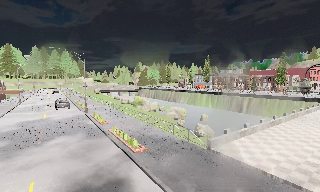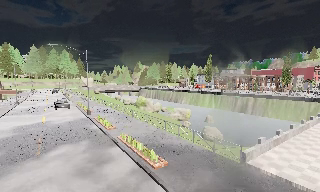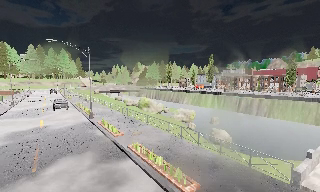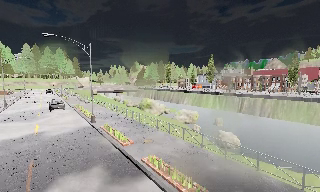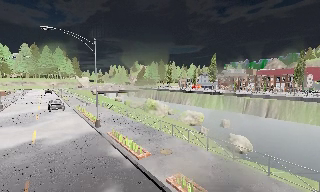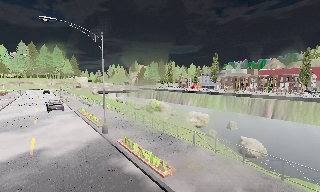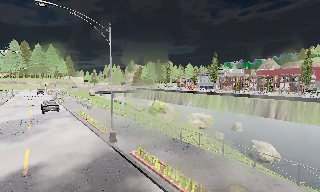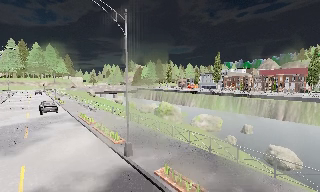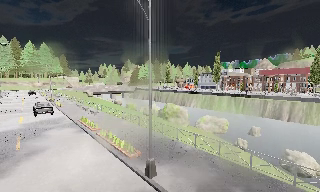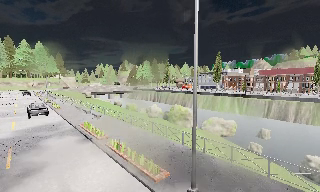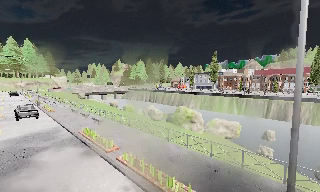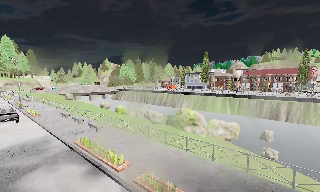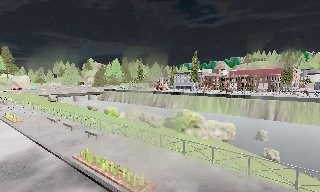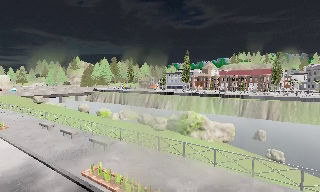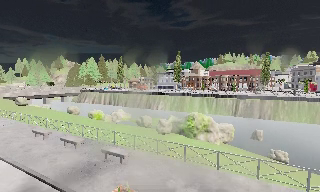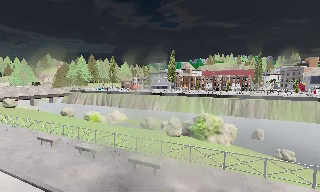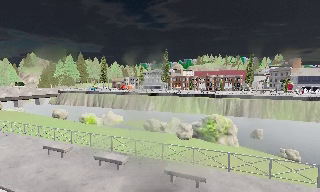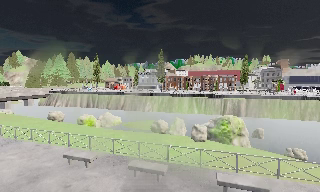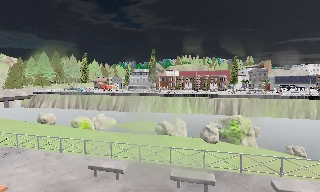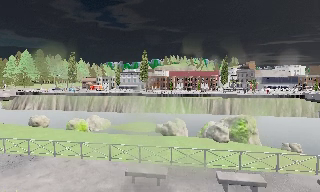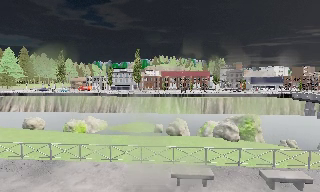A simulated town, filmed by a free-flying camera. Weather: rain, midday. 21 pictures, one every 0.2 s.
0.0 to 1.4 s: The camera travels forward and to its left, about 15 m, so what stands in front looms larger.
1.4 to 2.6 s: The camera pans to its right, which is clockwise from overhead, by about 20 degrees. It travels forward and to its left, about 14 m, so what stands in front looms larger.
2.6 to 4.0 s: The camera pans to its right, which is clockwise from overhead, by about 30 degrees. It travels to its left, about 15 m, so close, fixed things drift to the right.
The film runs forward here.
